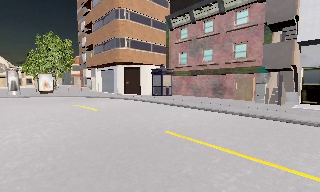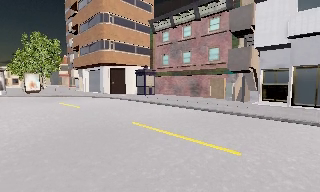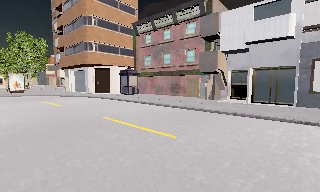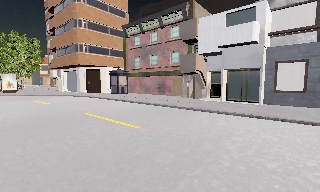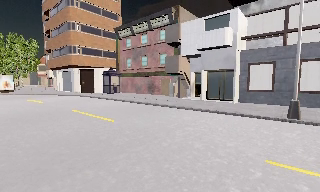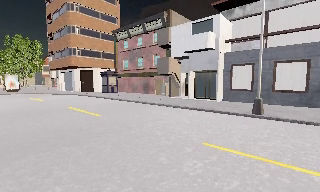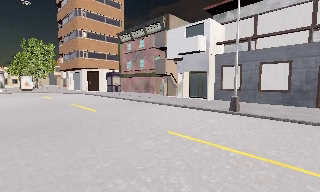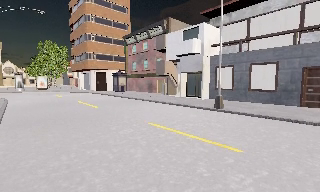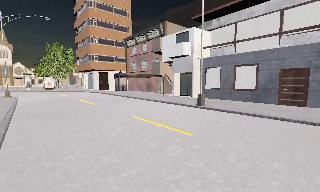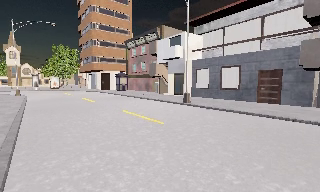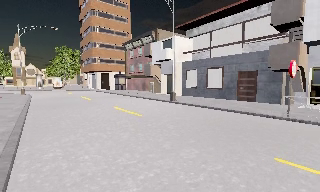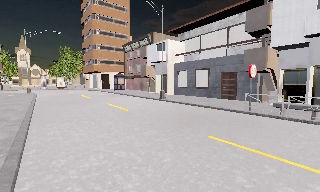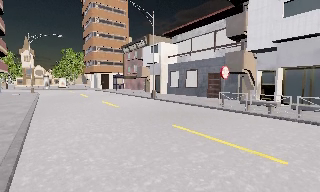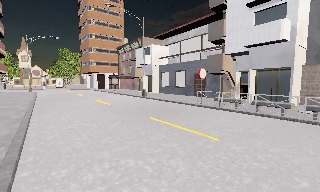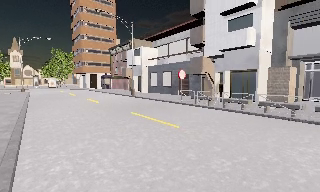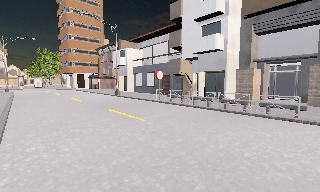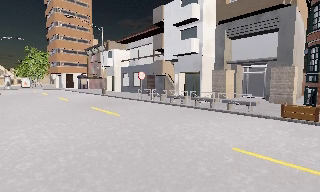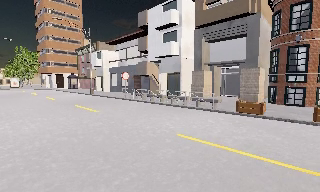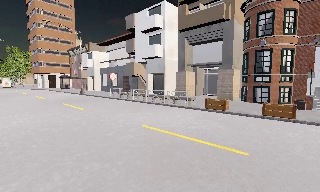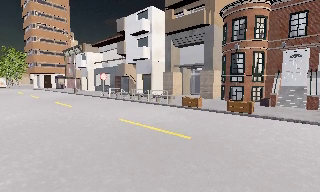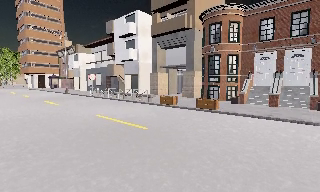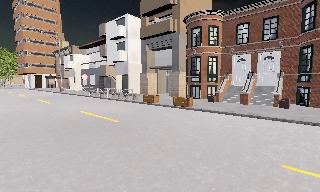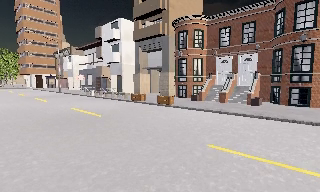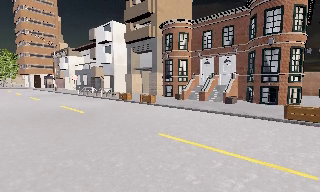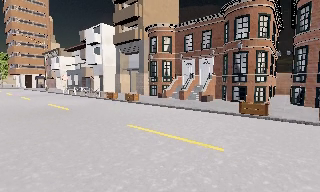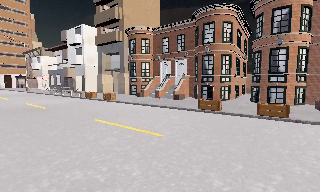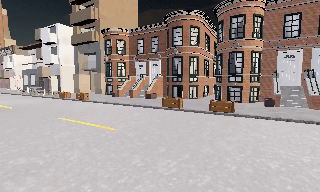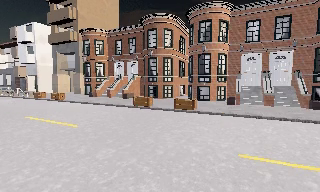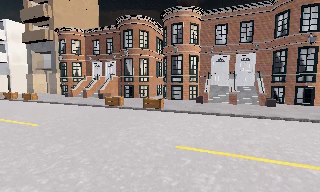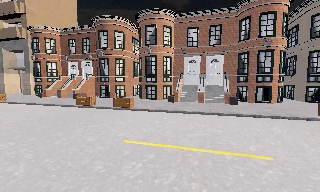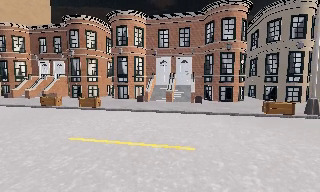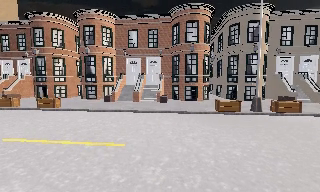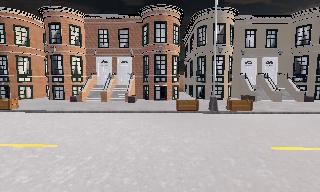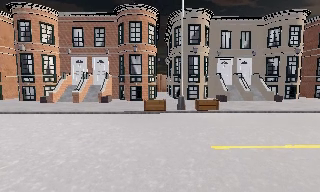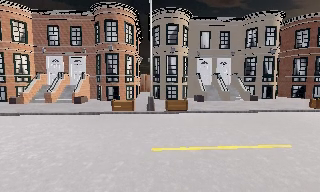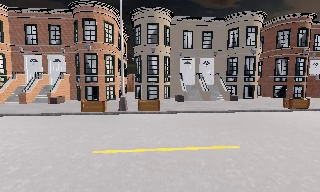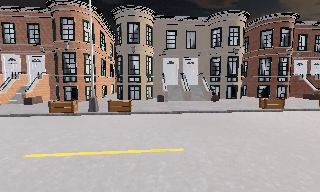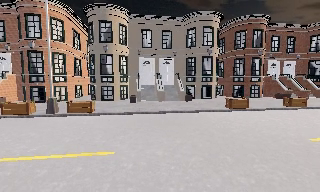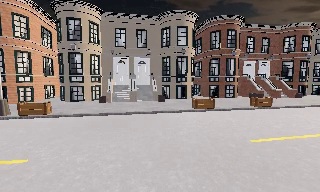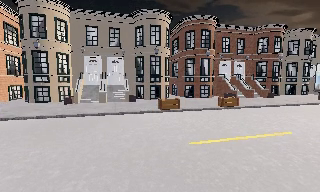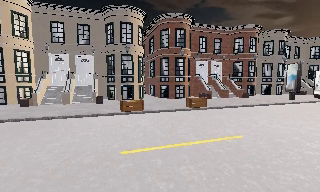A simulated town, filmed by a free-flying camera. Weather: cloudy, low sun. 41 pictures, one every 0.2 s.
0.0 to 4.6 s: The camera travels backward and to its right, about 35 m, so what stands in front gets smaller.
4.6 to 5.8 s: The scene slides to the left, as the camera pans about 25 degrees to its right. It travels to its right and backward, about 7 m, so close, fixed things drift to the left.
5.8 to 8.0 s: The camera pans to its right, which is clockwise from overhead, by about 35 degrees. It travels to its right, about 14 m, so close, fixed things drift to the left.
The film runs forward here.
